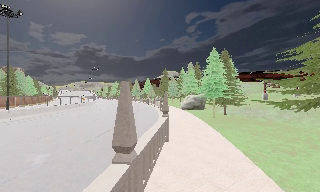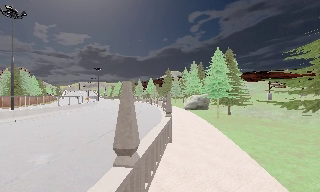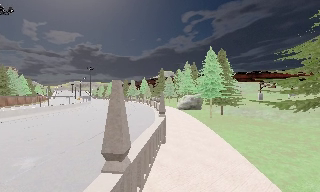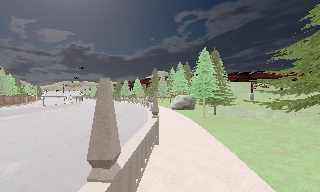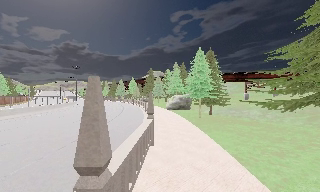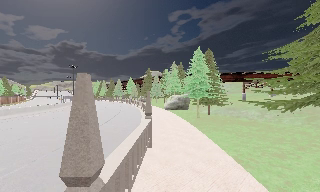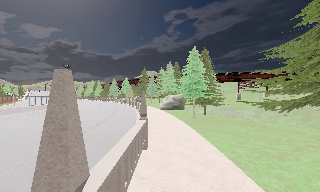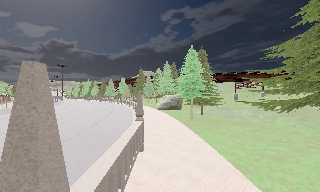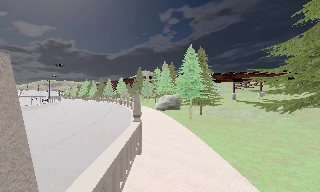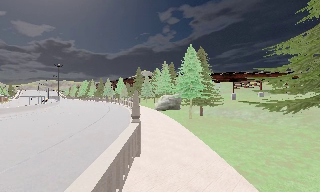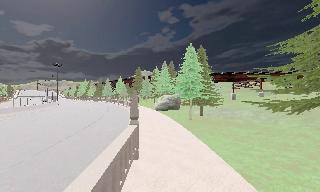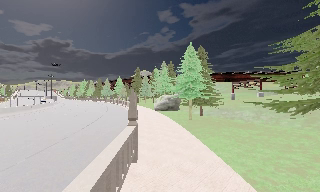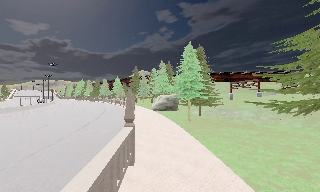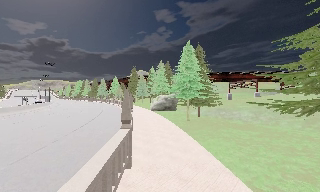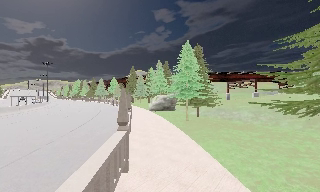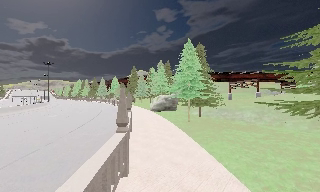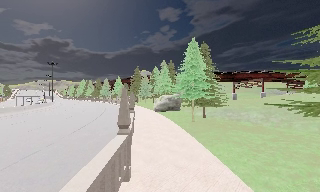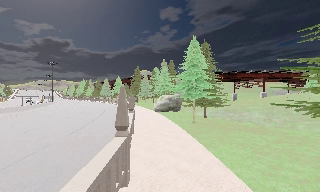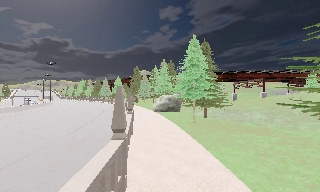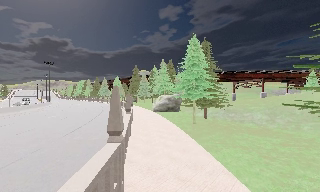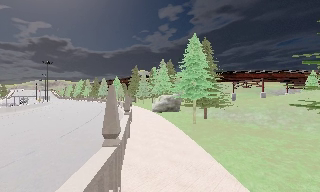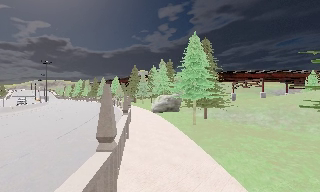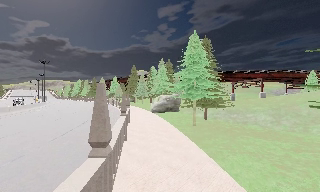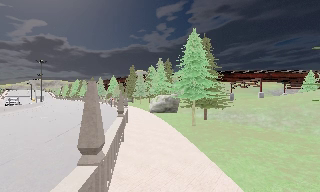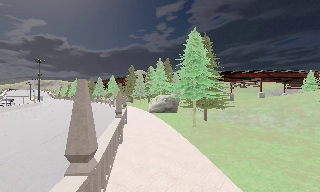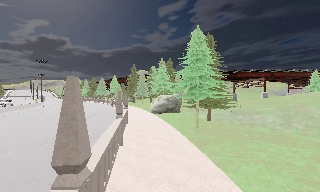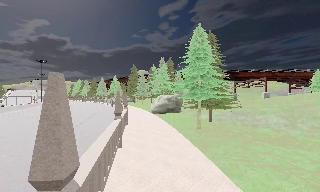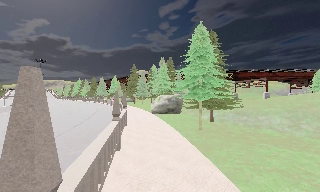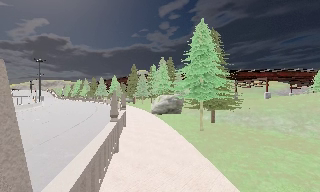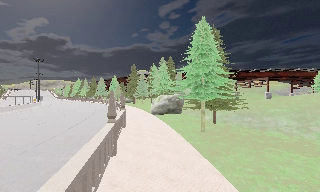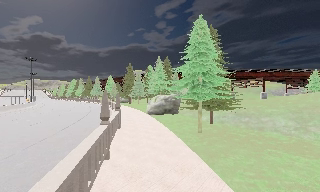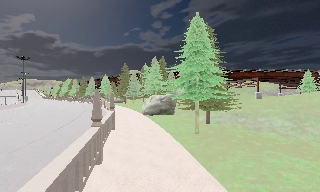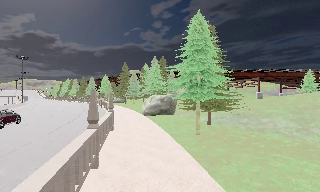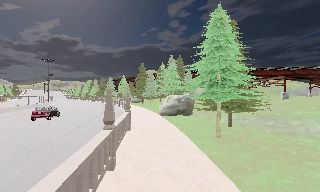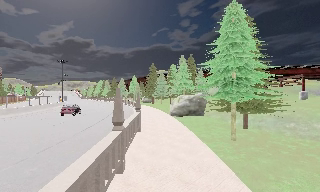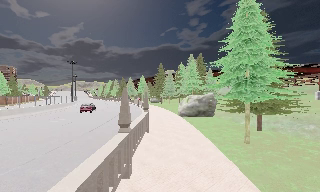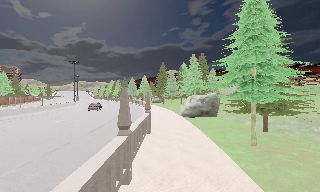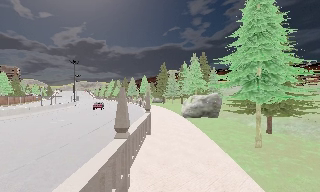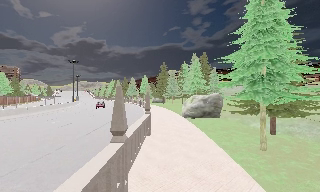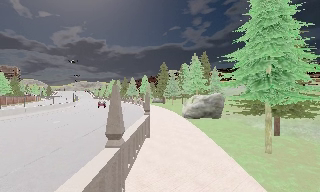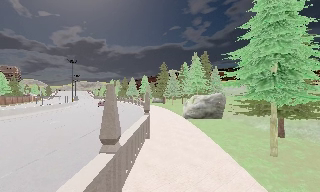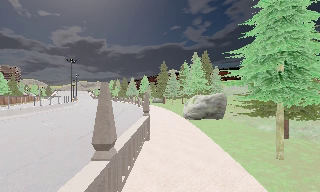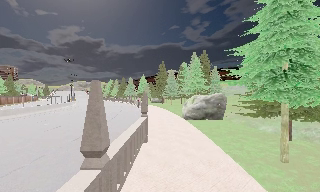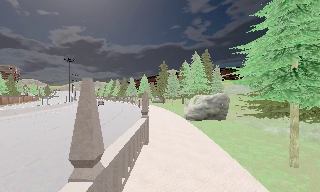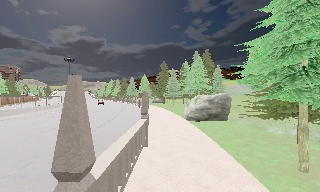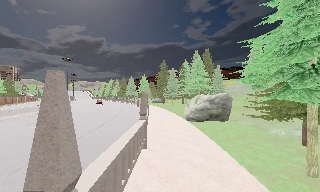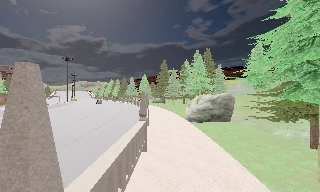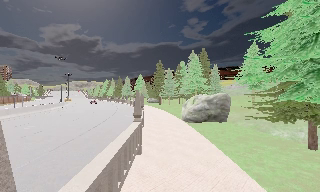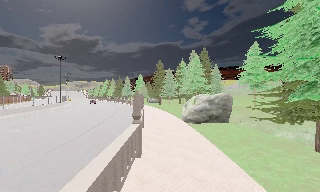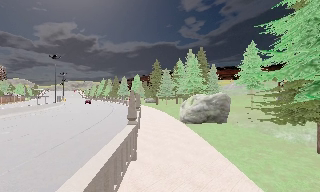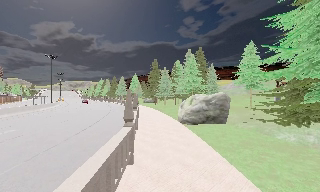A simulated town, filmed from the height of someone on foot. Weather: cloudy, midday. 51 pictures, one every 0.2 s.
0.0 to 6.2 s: The camera pans to its right, which is clockwise from overhead, by about 15 degrees. It travels forward, about 9 m, so what stands in front looms larger.
6.2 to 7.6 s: The camera pans to its left, which is counterclockwise from overhead, by about 15 degrees. It travels forward, about 2.5 m, so what stands in front looms larger.
7.6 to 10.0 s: The camera travels forward, about 4 m, so what stands in front looms larger.
The film runs forward here.
